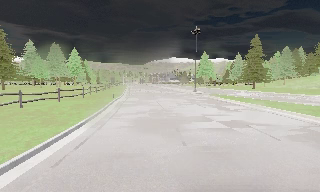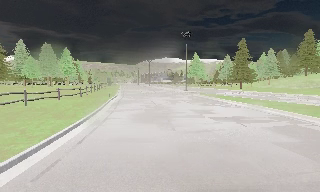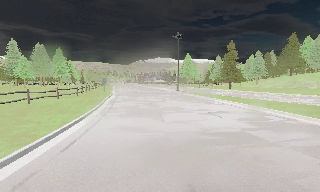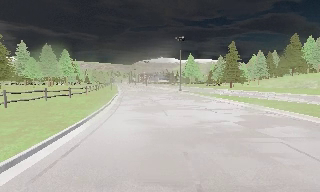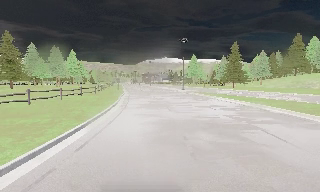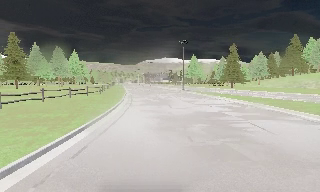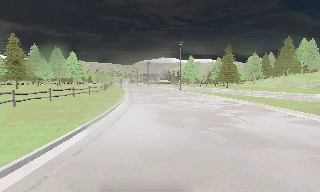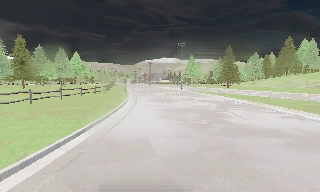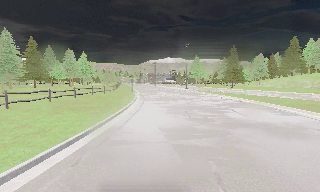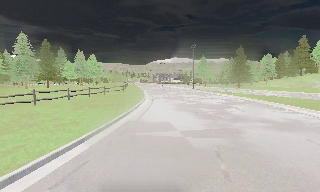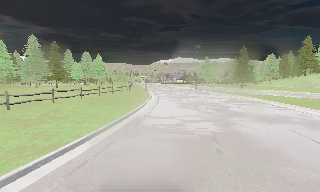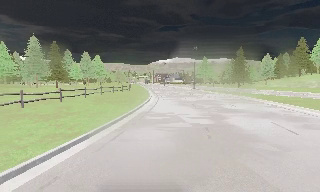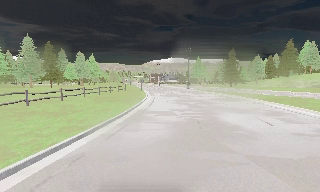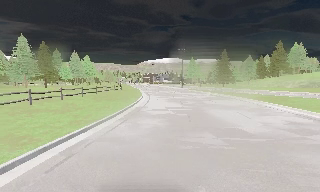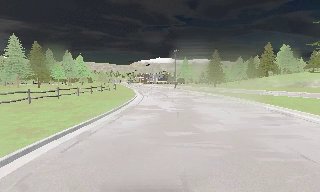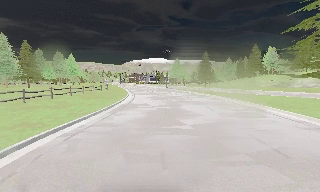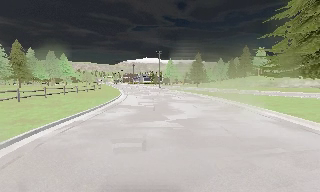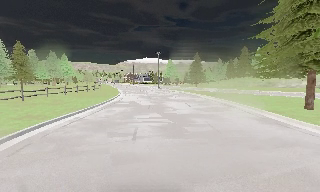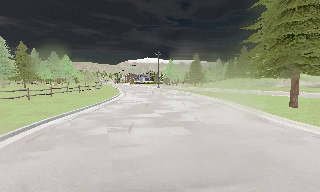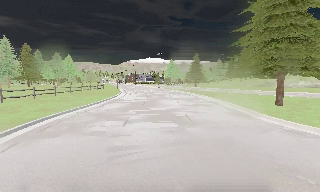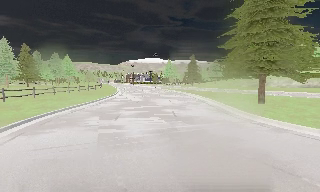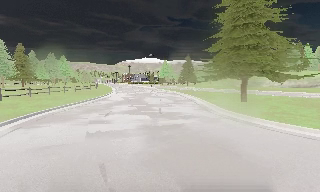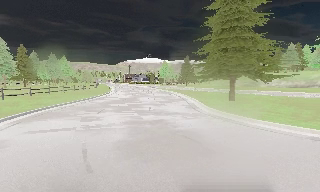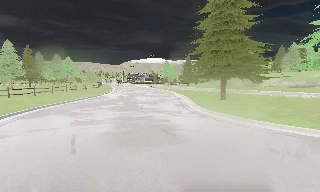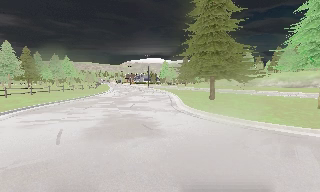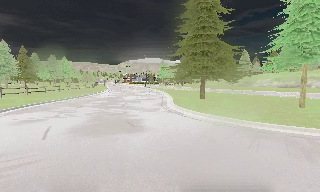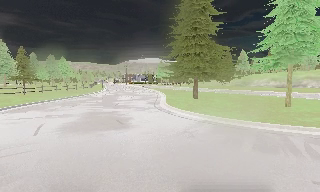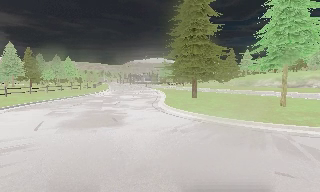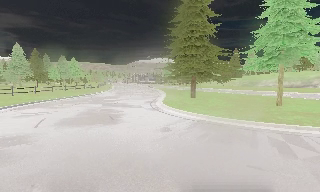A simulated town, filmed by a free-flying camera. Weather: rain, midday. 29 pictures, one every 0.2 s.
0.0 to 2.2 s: The camera travels backward, about 15 m, so what stands in front gets smaller.
2.2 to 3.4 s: The scene slides to the left, as the camera pans about 10 degrees to its right. It travels backward, about 7 m, so what stands in front gets smaller.
3.4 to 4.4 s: The camera travels backward and to its right, about 6 m, so what stands in front gets smaller.
4.4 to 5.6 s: The camera travels to its right and backward, about 6 m, so close, fixed things drift to the left. It loses speed.
The film runs forward here.
